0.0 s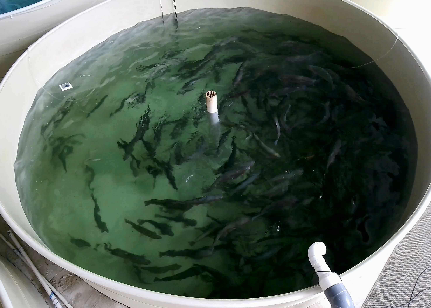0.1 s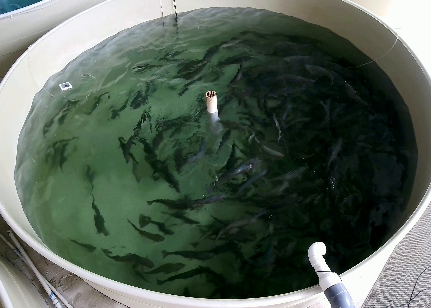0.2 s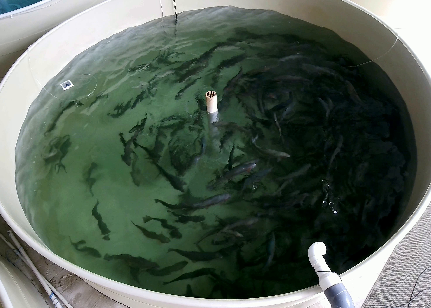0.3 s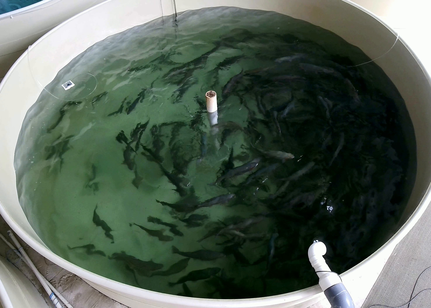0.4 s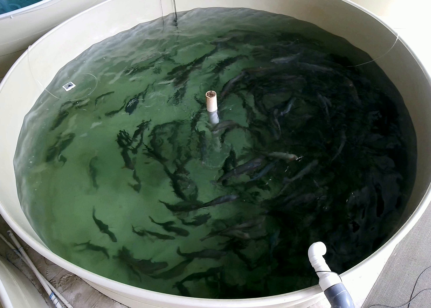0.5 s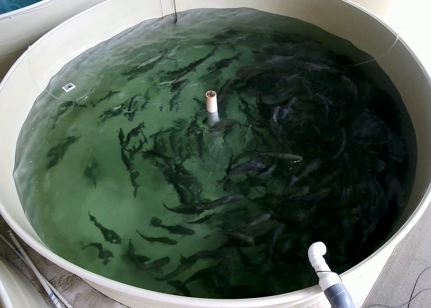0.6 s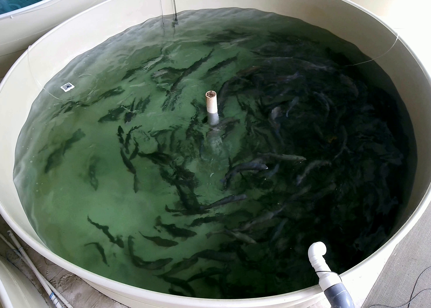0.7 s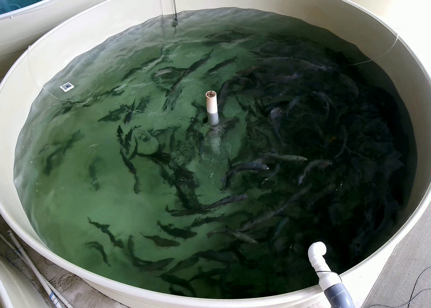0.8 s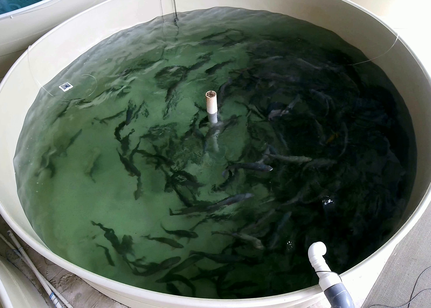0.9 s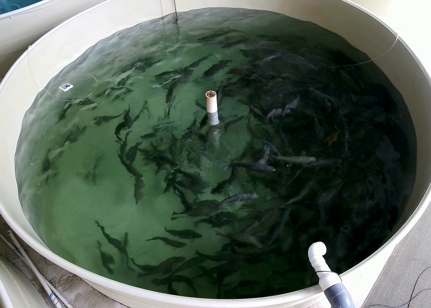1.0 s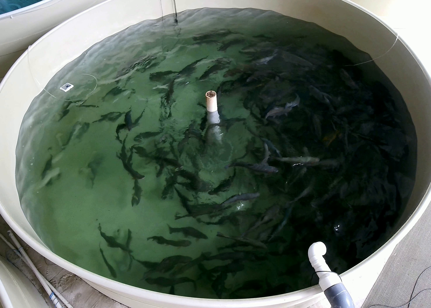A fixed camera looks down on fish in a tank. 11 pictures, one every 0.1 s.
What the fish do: Foraging.
